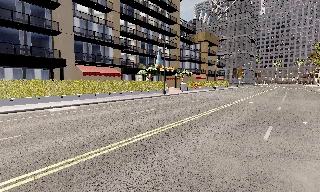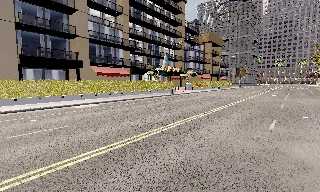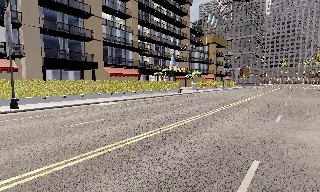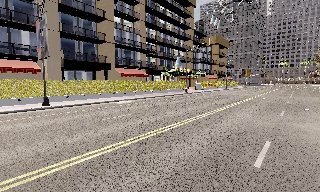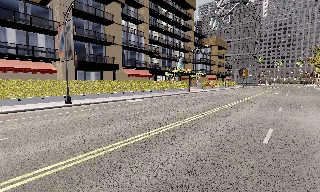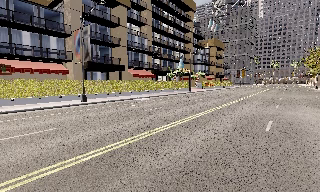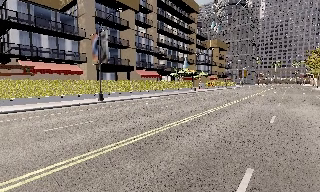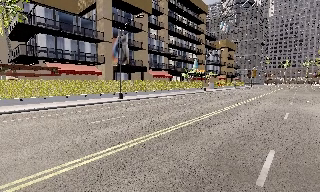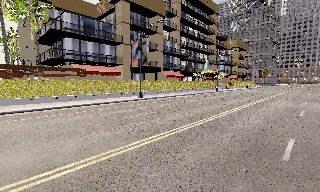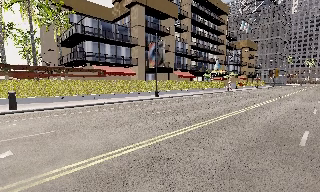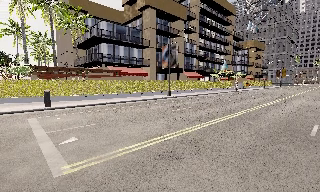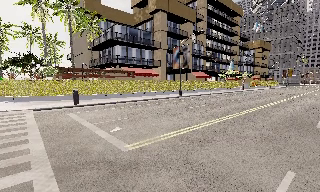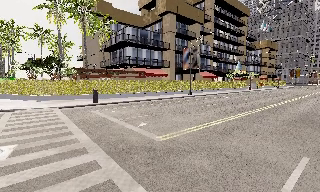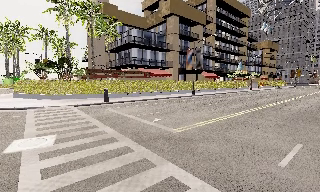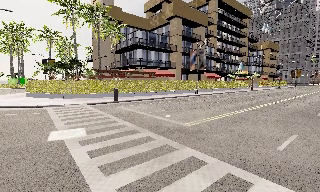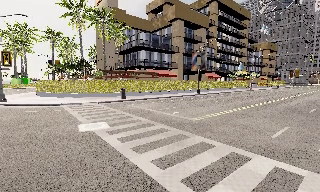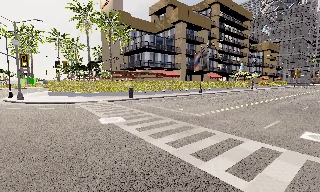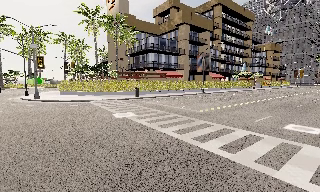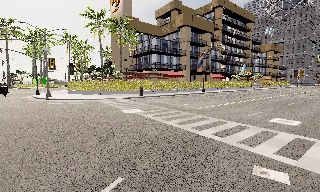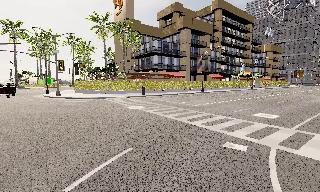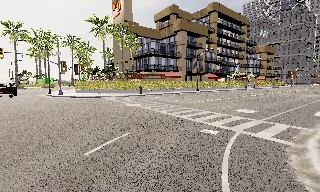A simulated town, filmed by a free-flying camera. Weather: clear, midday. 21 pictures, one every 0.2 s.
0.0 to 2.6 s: The camera pans to its left, which is counterclockwise from overhead, by about 10 degrees. It travels backward and to its left, about 20 m, so what stands in front gets smaller.
2.6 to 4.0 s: The camera travels backward, about 9 m, so what stands in front gets smaller.
The film runs backward here.
